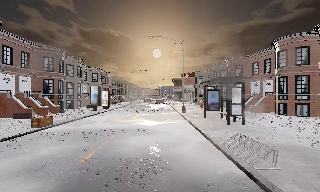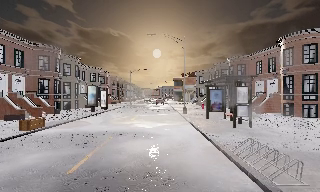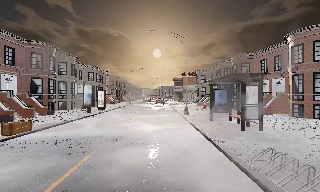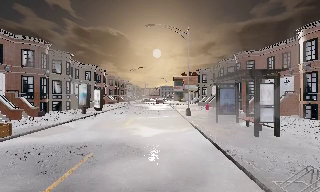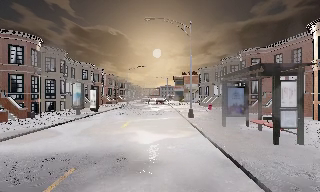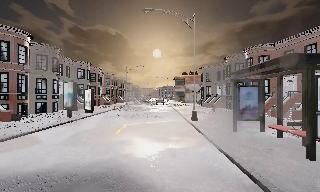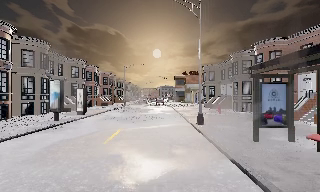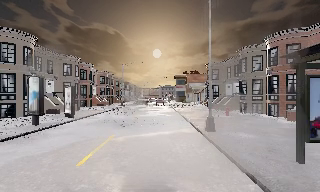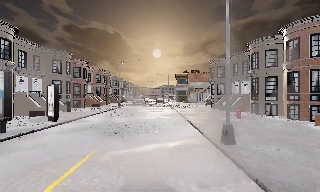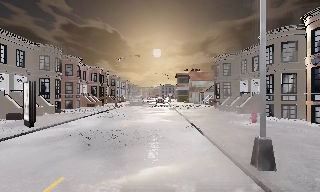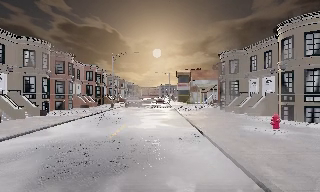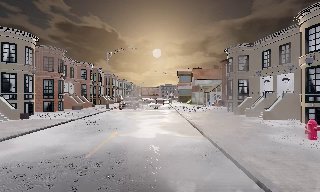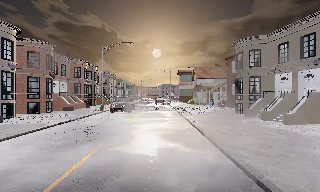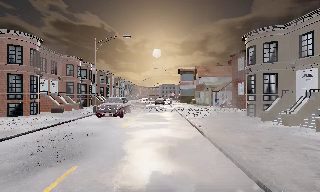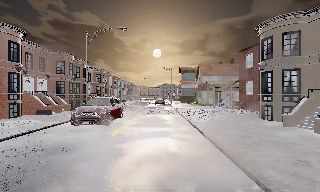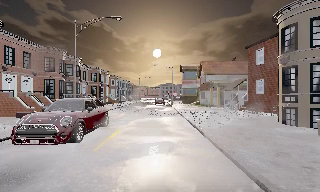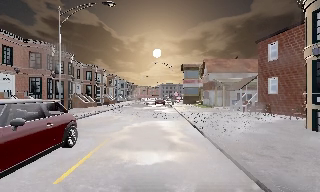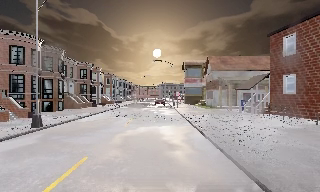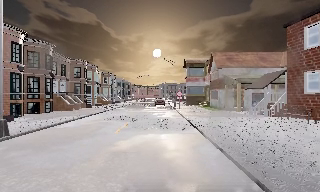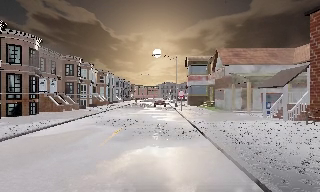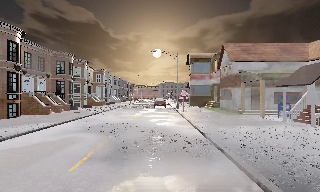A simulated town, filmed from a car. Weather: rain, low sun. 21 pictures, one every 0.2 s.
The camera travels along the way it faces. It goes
forward.
0.0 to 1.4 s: The camera travels forward, about 8 m, so what stands in front looms larger. It gains speed.
1.4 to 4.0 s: The camera travels forward, about 25 m, so what stands in front looms larger.
The film runs forward here.
